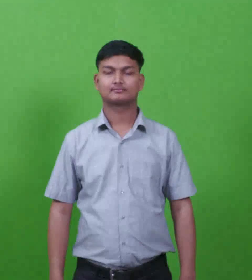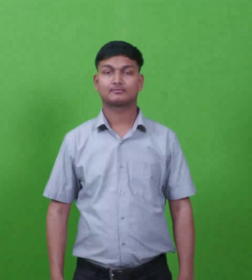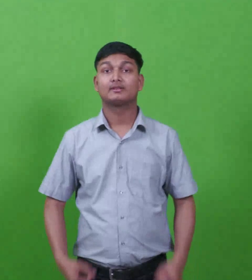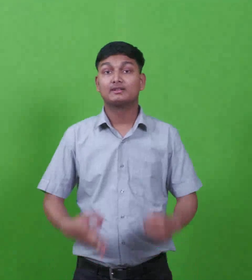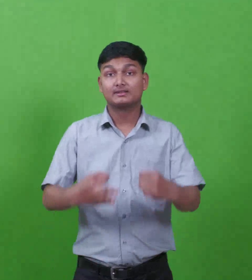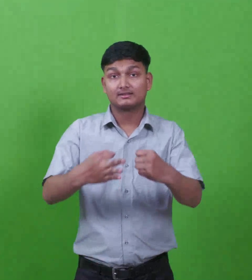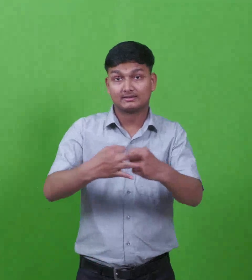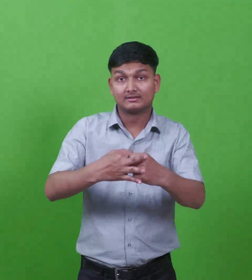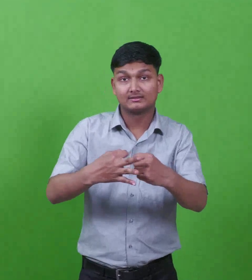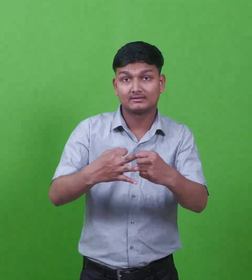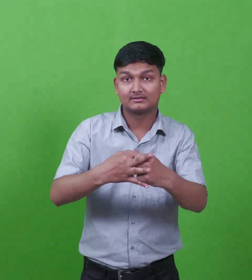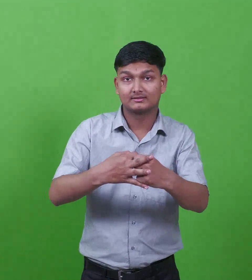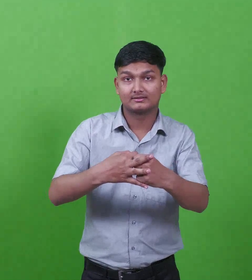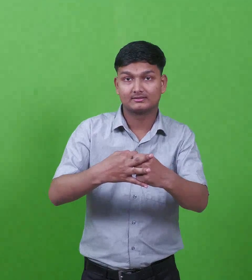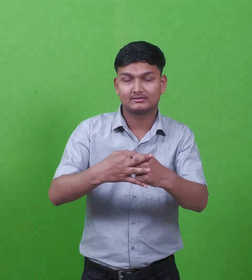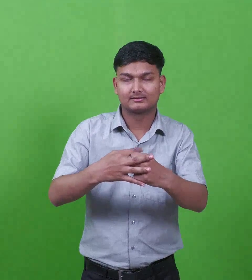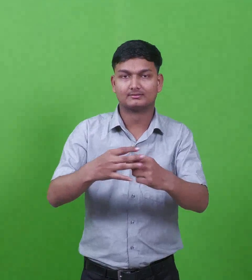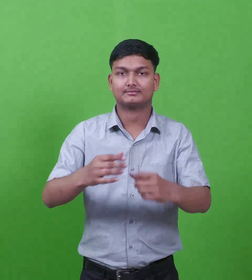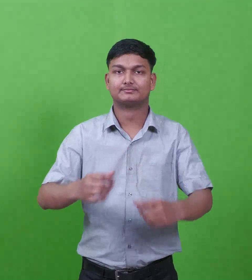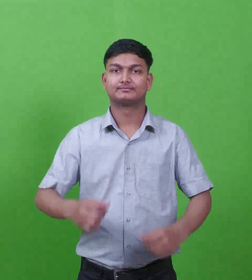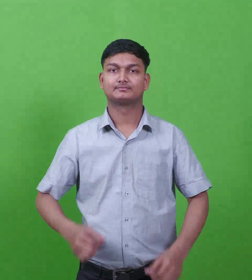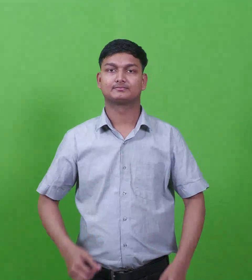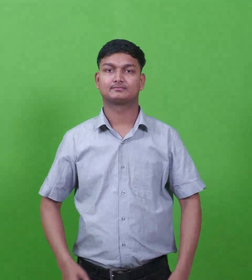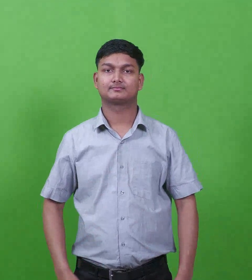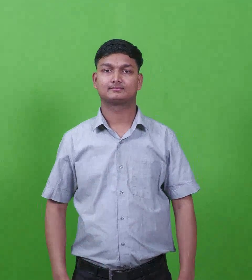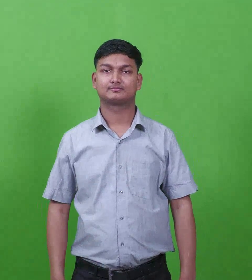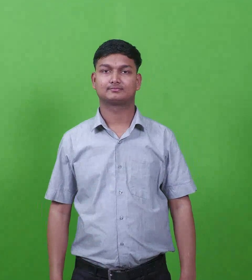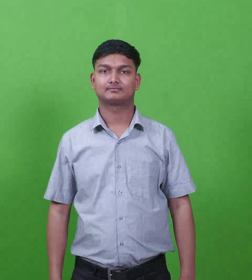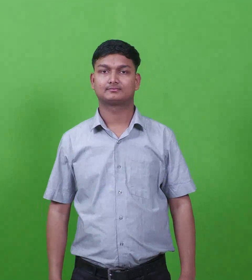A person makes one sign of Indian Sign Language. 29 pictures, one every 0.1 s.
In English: hamor
